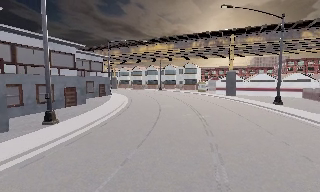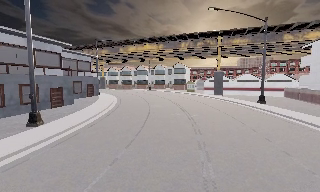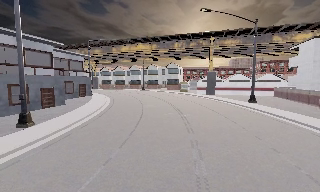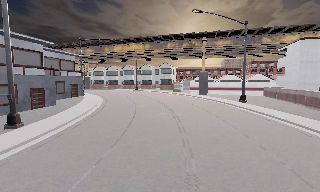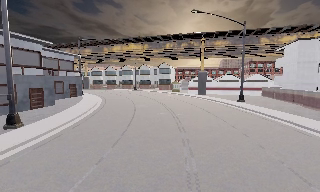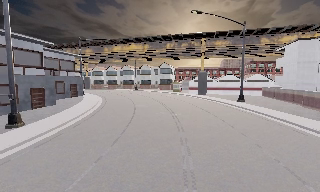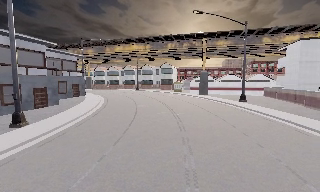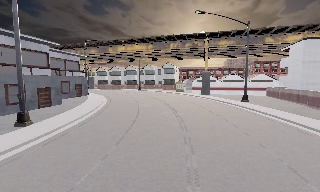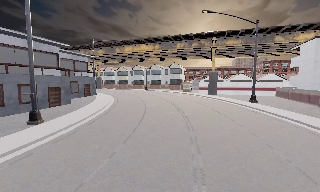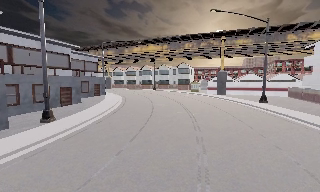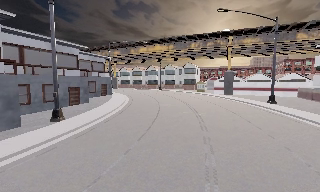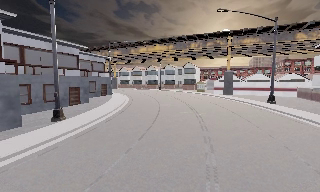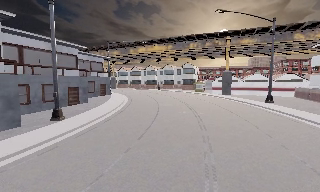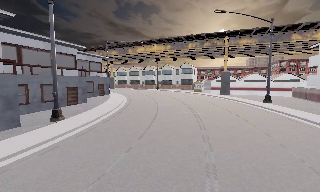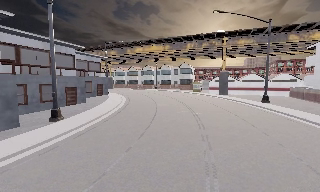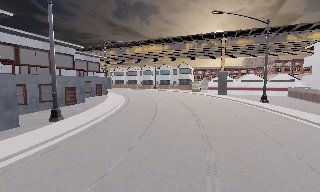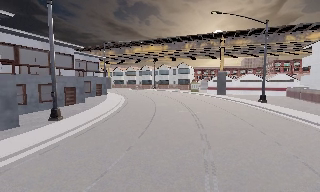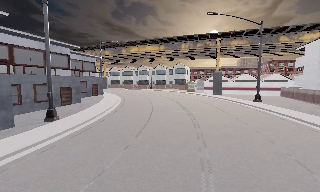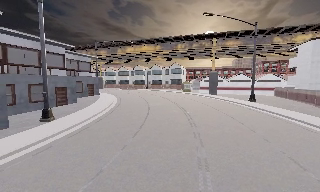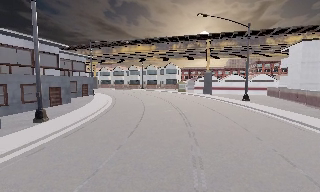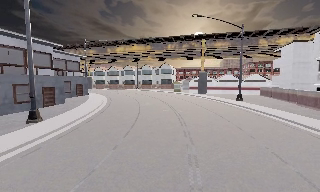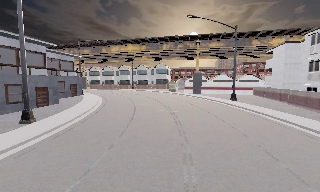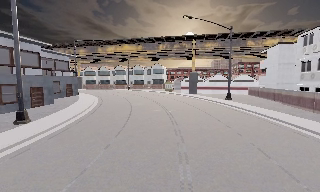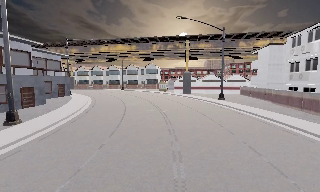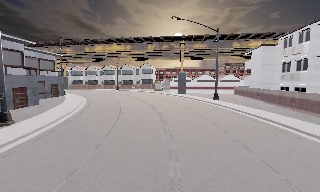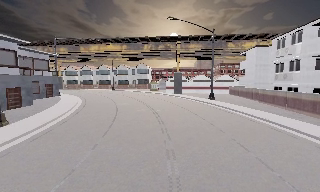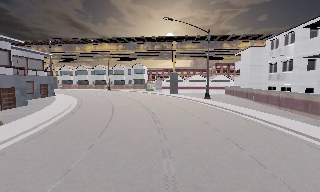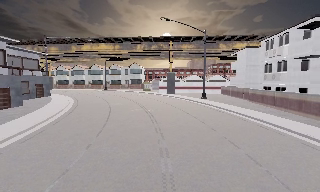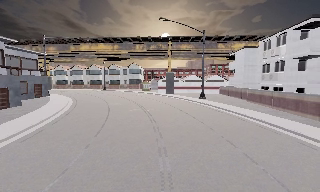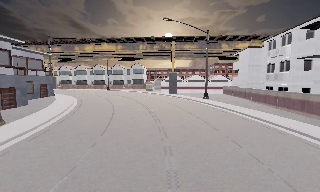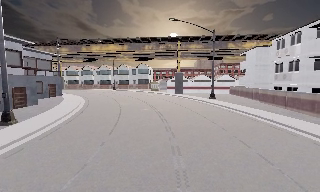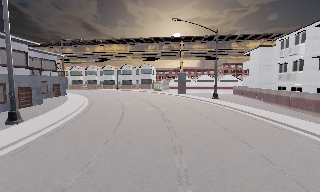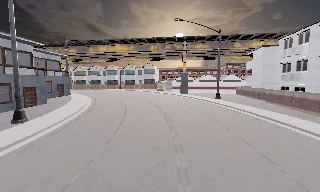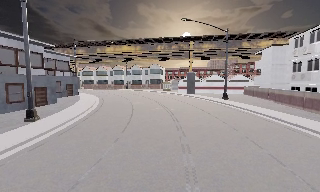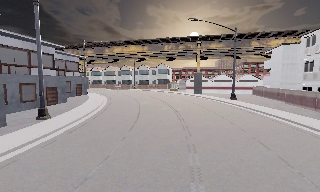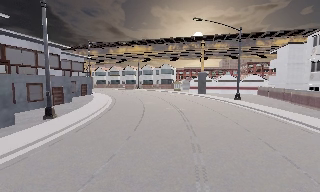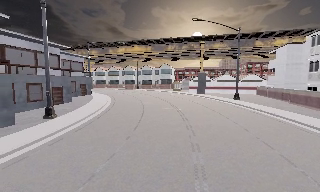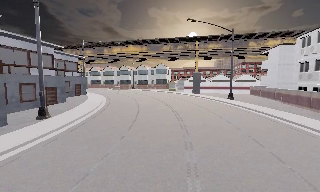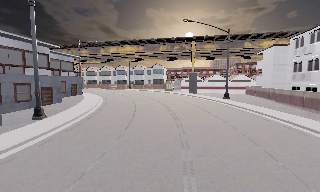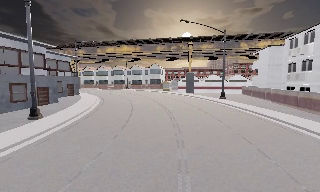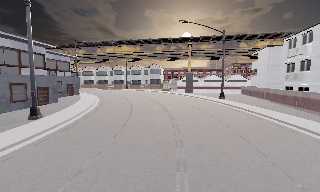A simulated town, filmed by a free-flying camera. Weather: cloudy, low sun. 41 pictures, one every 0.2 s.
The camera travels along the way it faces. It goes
backward.
0.0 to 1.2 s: The camera travels backward, about 0.5 m, so what stands in front gets smaller.
1.2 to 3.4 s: The camera travels backward, about 1 m, so what stands in front gets smaller.
3.4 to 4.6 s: The scene slides to the left, as the camera pans about 10 degrees to its right.
4.6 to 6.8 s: The camera travels backward, about 1 m, so what stands in front gets smaller.
6.8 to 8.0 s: The camera travels backward, about 0.5 m, so what stands in front gets smaller.
The film runs backward here.
